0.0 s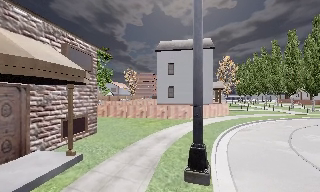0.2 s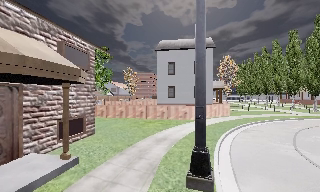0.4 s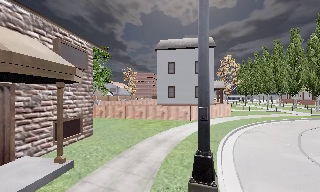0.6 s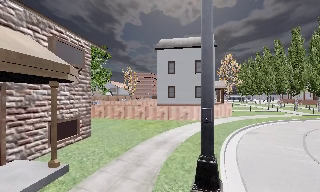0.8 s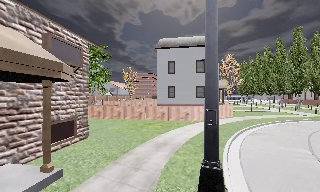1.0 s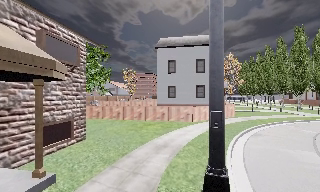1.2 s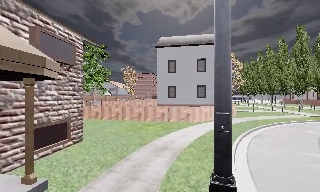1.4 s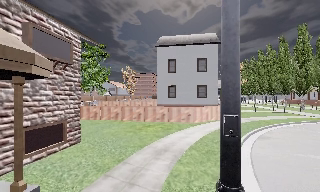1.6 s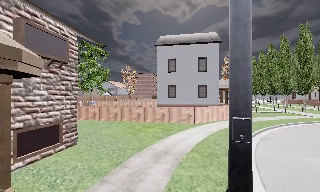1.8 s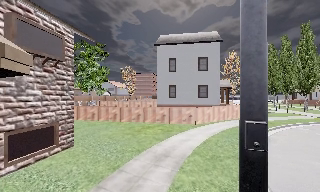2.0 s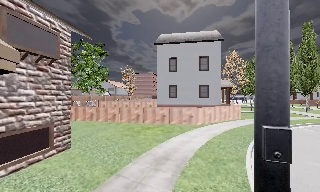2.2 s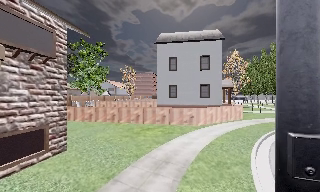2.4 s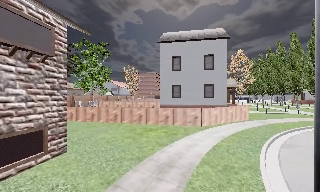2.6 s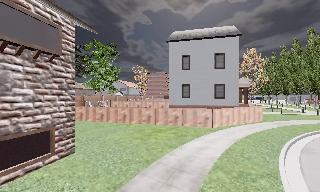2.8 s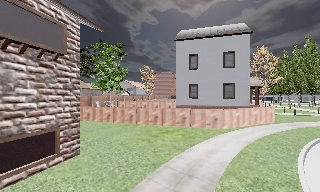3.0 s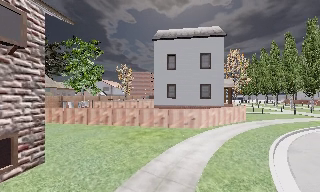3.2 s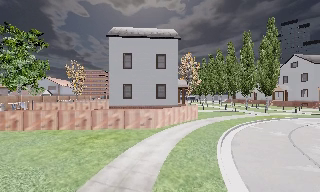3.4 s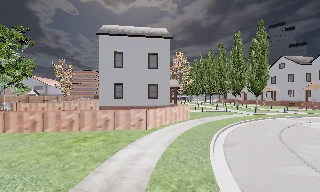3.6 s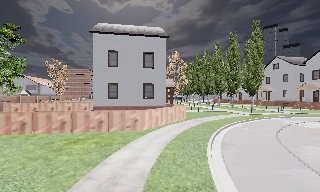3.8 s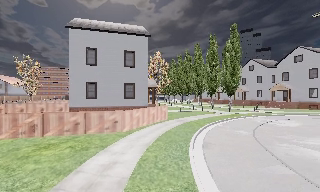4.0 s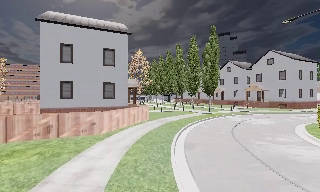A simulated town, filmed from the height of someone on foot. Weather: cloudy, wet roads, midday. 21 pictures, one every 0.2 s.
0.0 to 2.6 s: The camera travels forward, about 4 m, so what stands in front looms larger.
2.6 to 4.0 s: The scene slides to the left, as the camera pans about 40 degrees to its right. It travels forward, about 2.5 m.
The film runs forward here.
